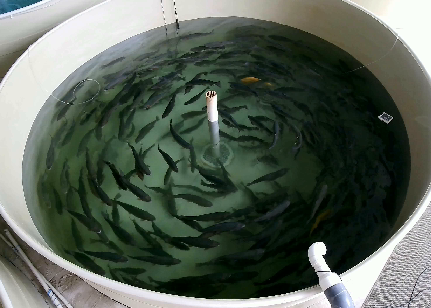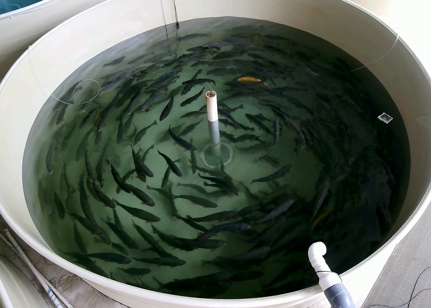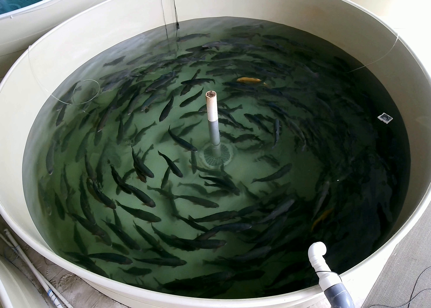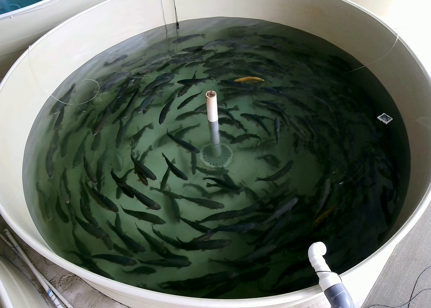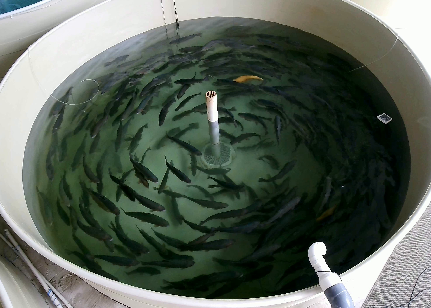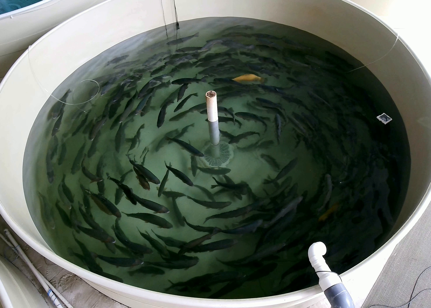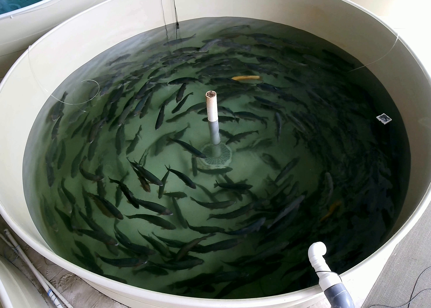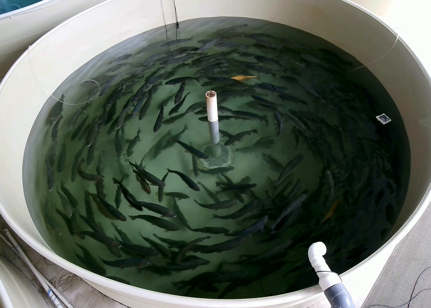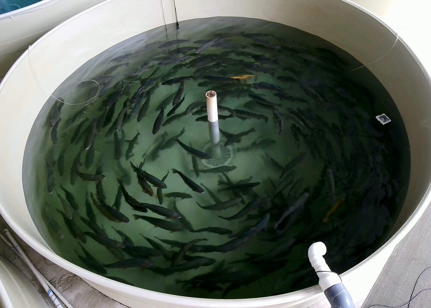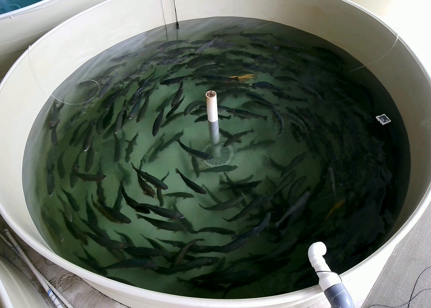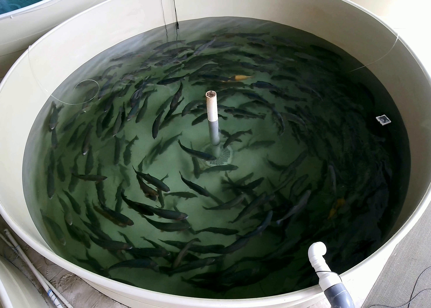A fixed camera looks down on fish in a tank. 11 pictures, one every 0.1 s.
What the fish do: Normal cruising.
